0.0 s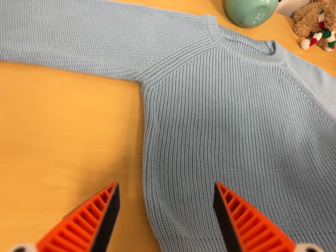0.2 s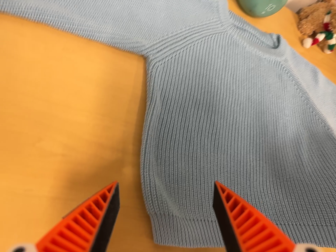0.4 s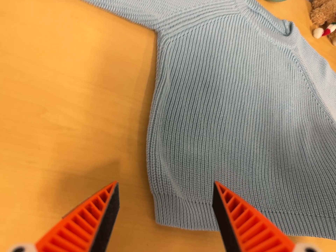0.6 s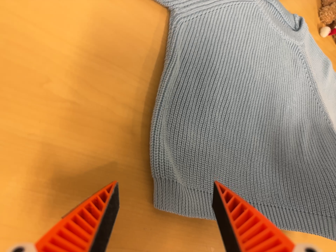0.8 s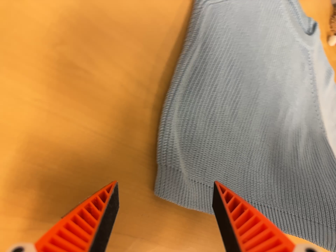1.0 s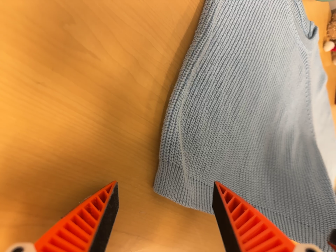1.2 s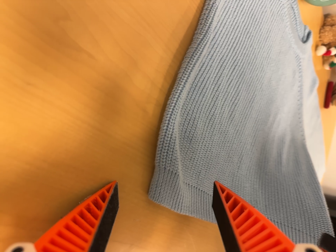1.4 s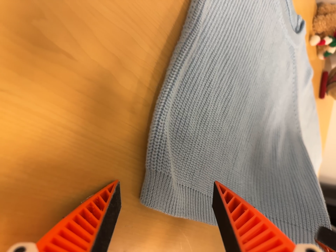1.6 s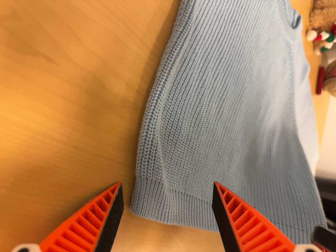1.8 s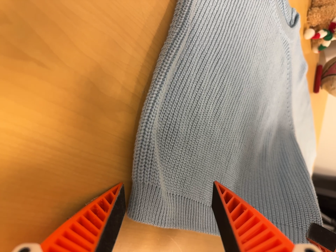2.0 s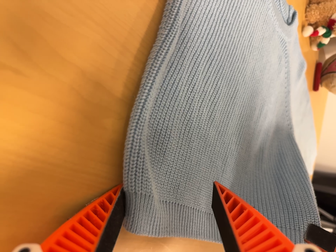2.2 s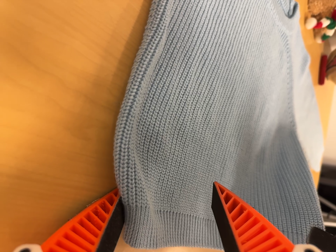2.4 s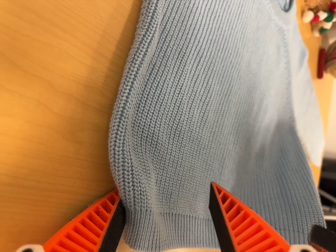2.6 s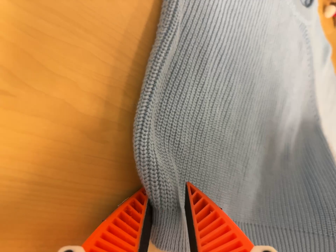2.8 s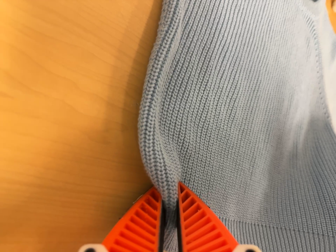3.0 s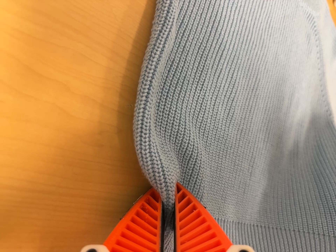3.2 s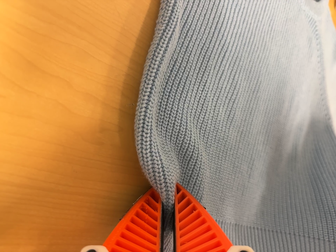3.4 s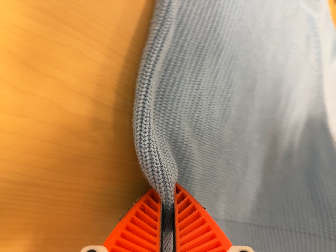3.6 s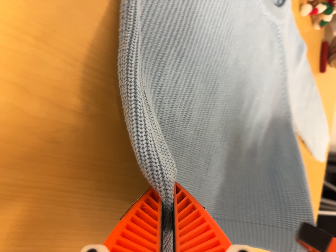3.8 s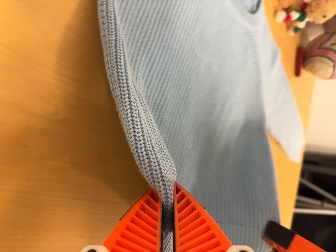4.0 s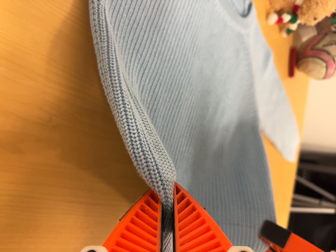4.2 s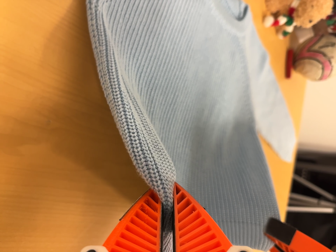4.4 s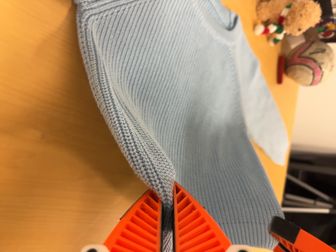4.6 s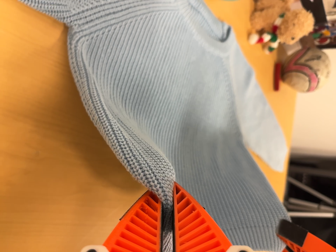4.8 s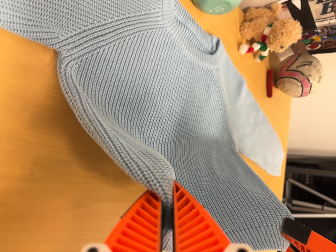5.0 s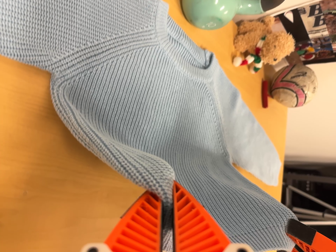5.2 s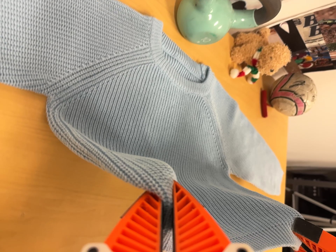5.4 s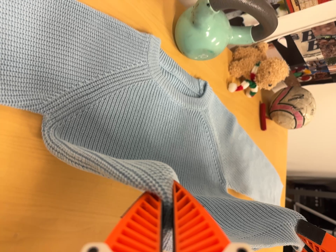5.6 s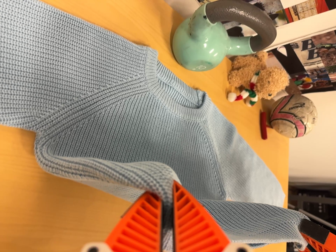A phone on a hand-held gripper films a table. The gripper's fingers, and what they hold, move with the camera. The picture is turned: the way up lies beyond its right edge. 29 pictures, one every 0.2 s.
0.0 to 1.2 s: The camera pans to its right by about 20 degrees. It travels to its left and forward, about 14 cm. Its aim tips toward the bottom of its view by about 20 degrees, and the scene shifts upward. It rolls about its line of sight by about 30 degrees, and the scene rotates clockwise.
1.2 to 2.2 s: The camera travels forward, about 7 cm, so what stands in front looms larger.
2.2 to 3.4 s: The camera shifts only a little, or ends up much as it began.
3.4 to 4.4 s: The camera travels to its right and backward, about 9 cm, so close, fixed things drift to the left.
4.4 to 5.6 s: The camera travels toward the top of its view and to its right, about 12 cm, so close, fixed things drift downward.
The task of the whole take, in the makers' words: fold up.
The film runs forward here.
